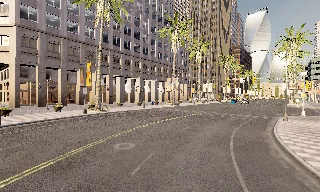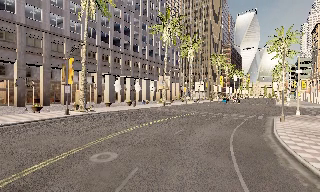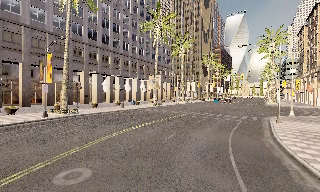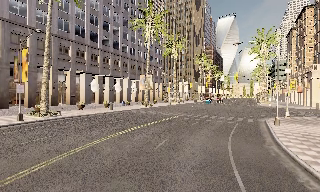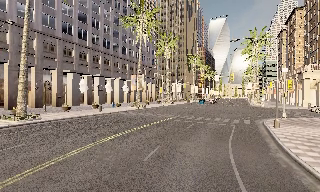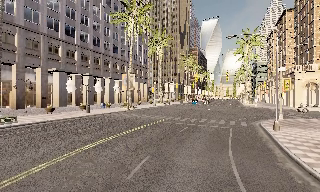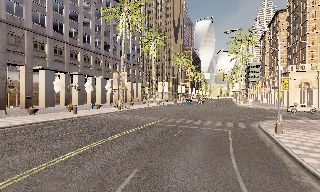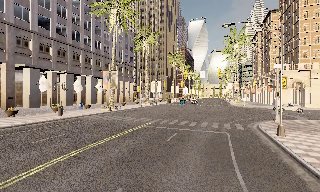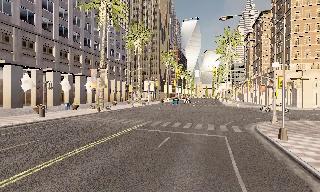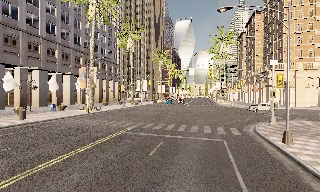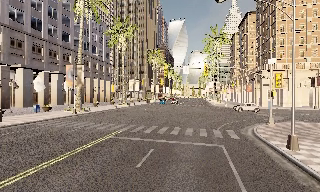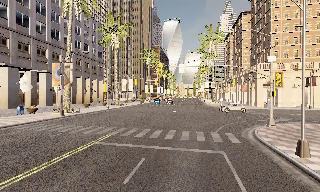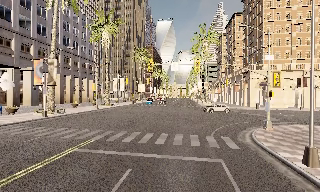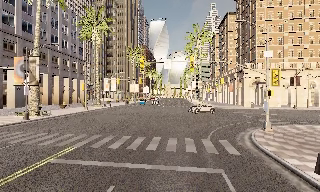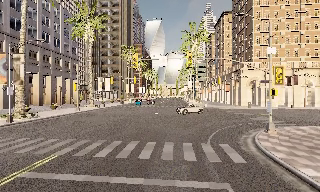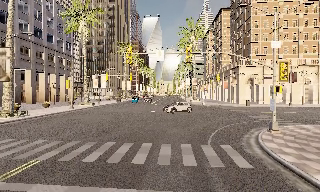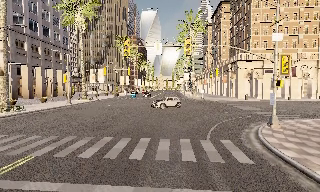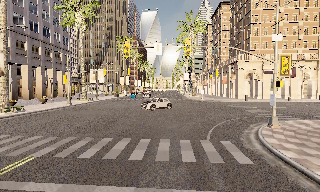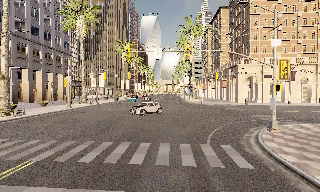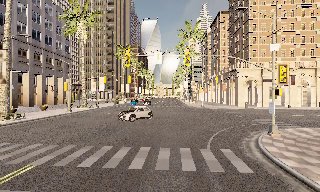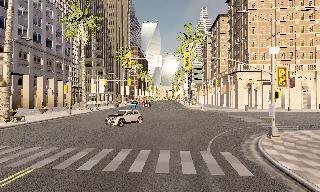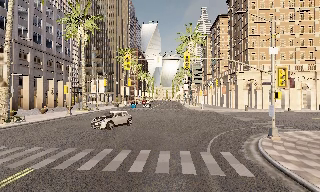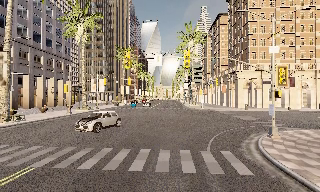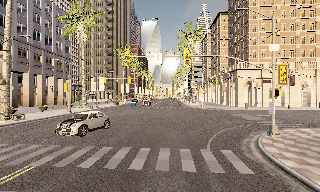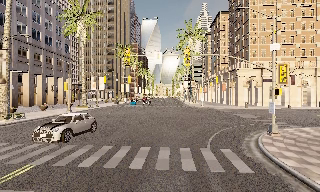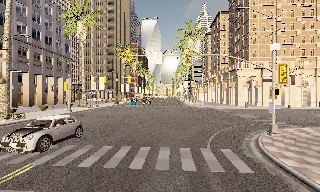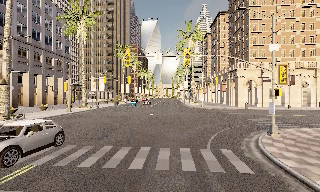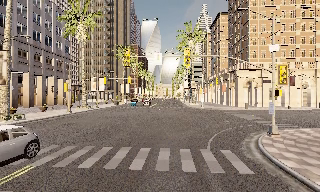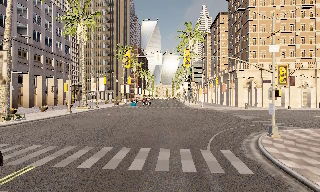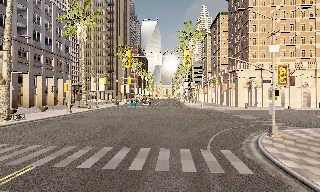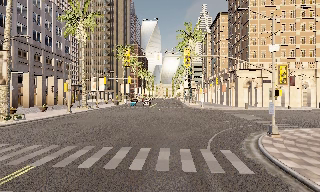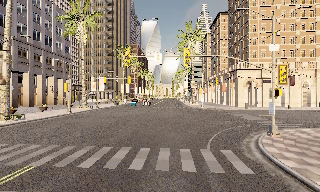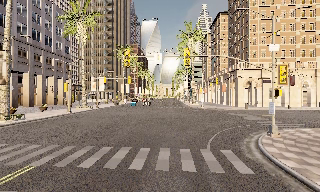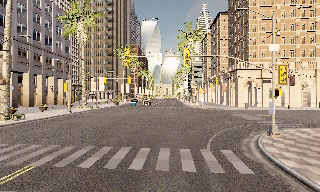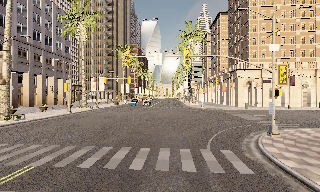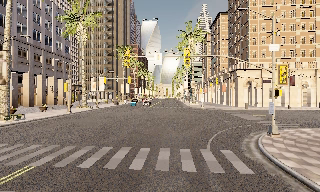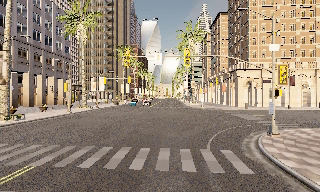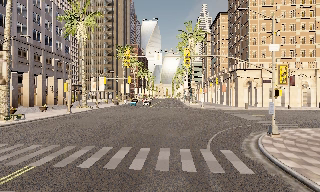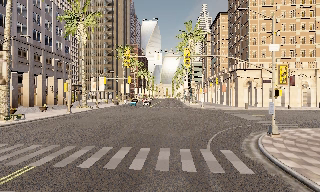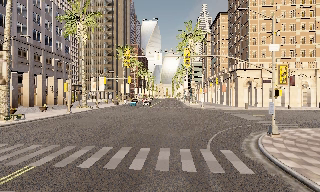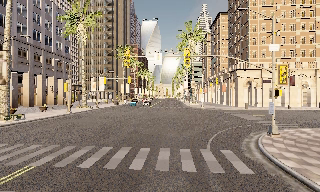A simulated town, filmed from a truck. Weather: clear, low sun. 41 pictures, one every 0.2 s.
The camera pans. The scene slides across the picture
to the left.
The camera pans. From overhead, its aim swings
clockwise.
0.0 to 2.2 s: The camera pans to its right, which is clockwise from overhead, by about 25 degrees. It travels forward, about 14 m, so what stands in front looms larger.
2.2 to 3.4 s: The camera travels forward, about 4 m, so what stands in front looms larger. It loses speed.
3.4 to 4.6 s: The camera shifts only a little, or ends up much as it began.
4.6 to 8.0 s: The camera keeps its place and its aim.
The film runs forward here.
